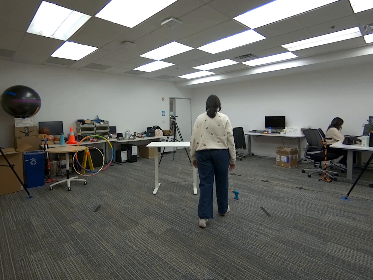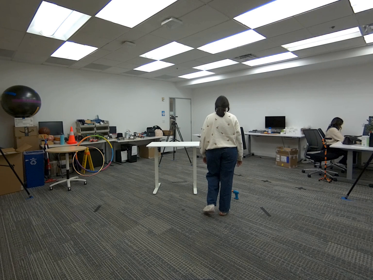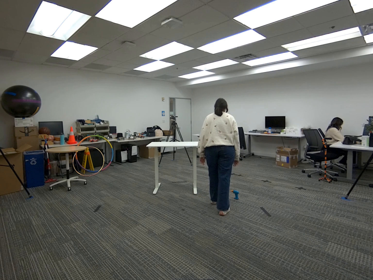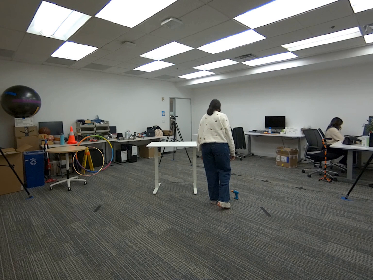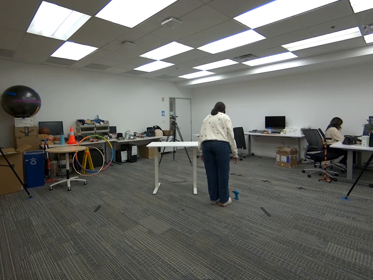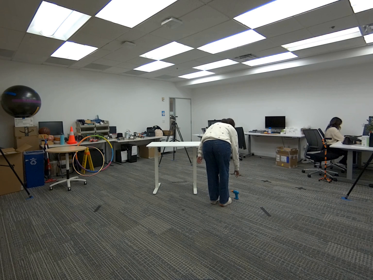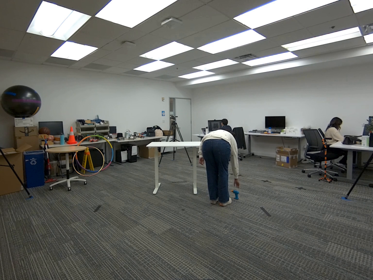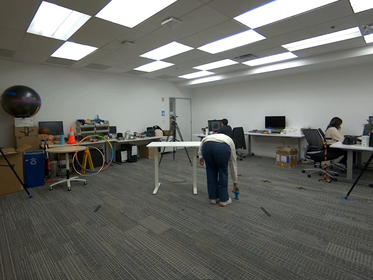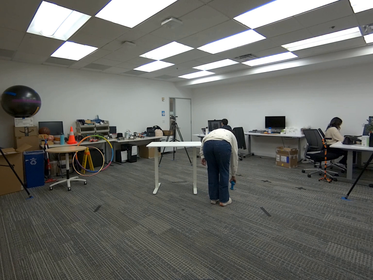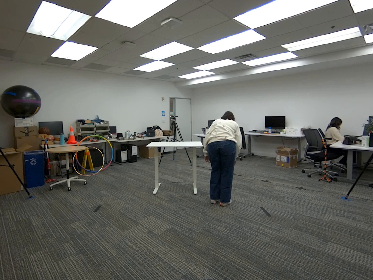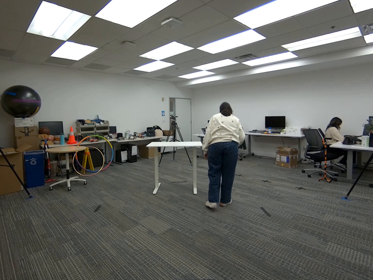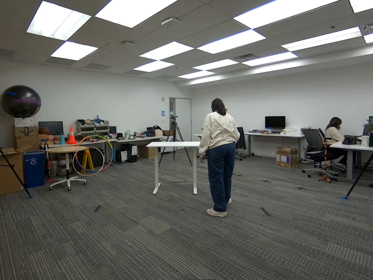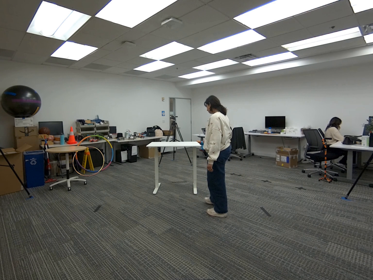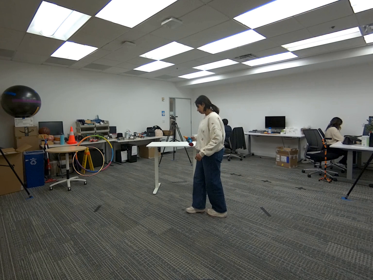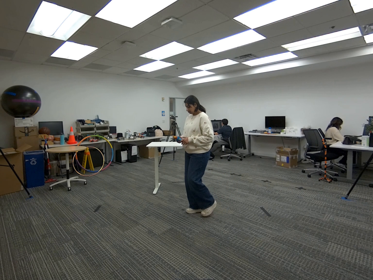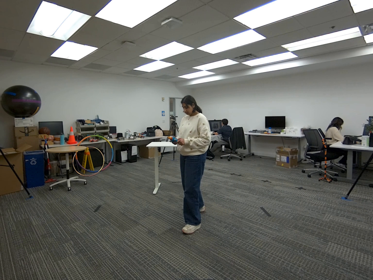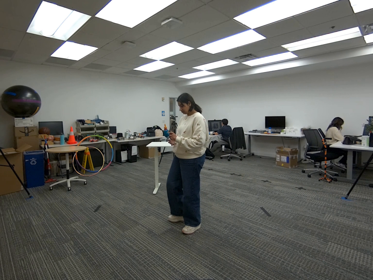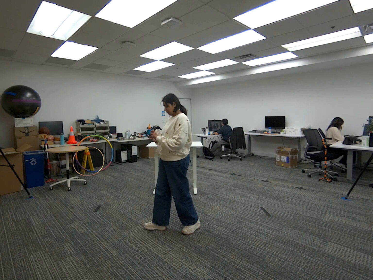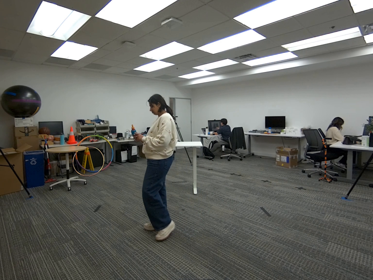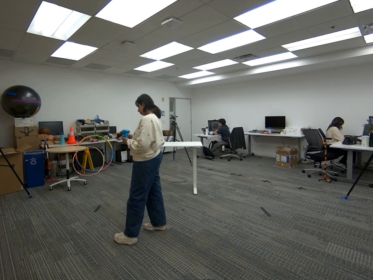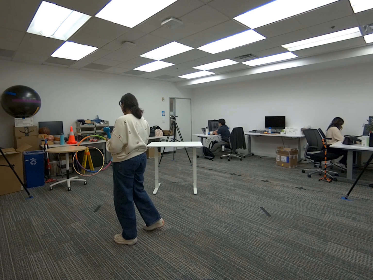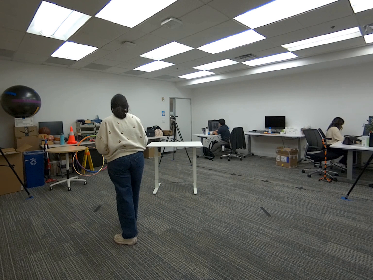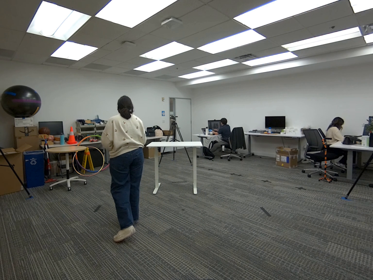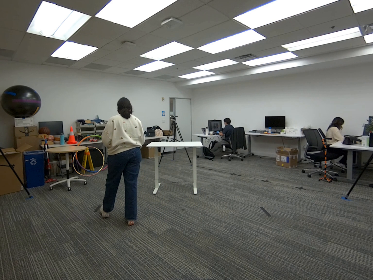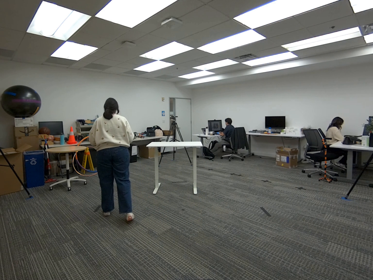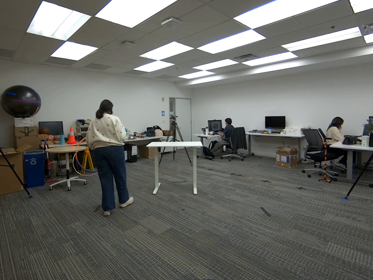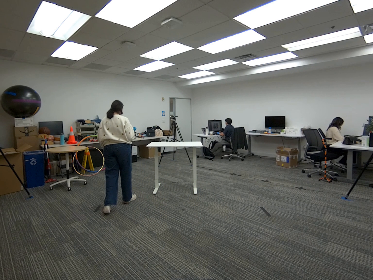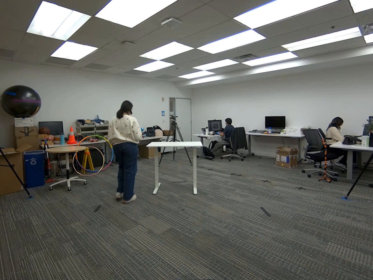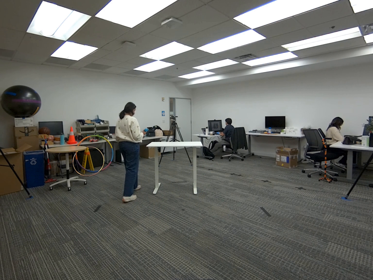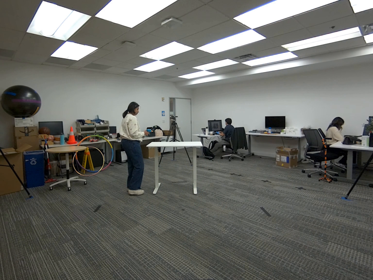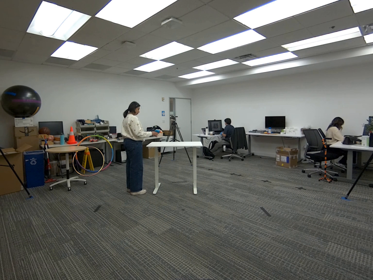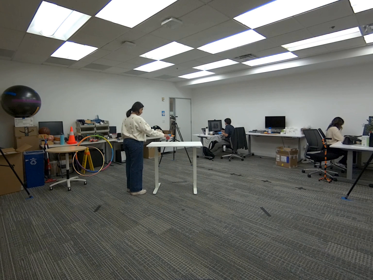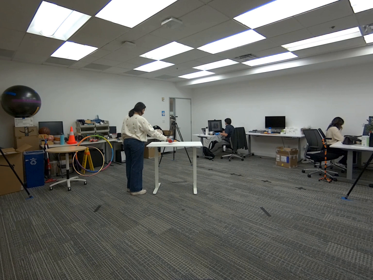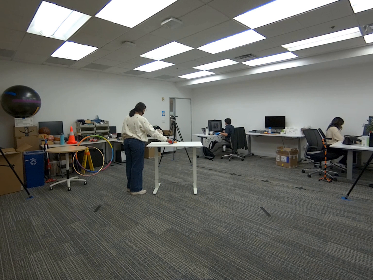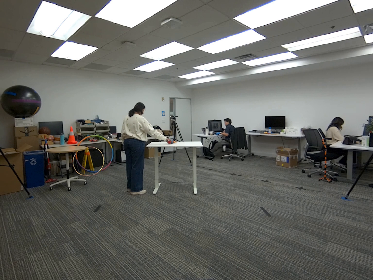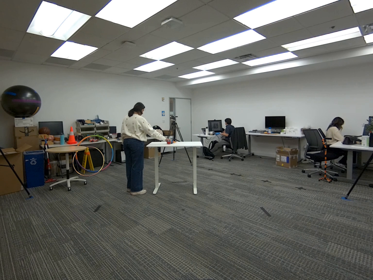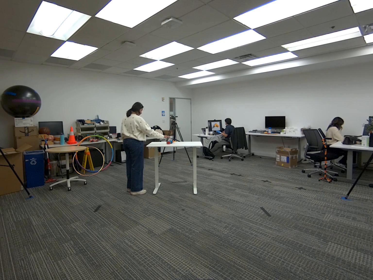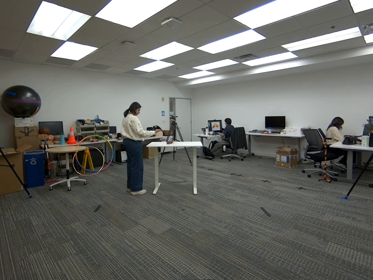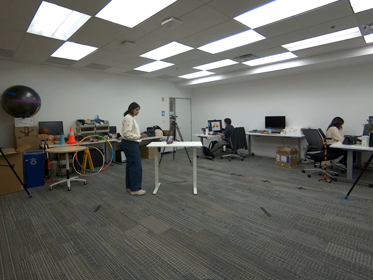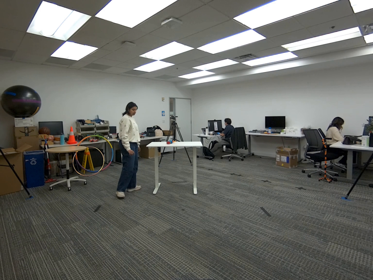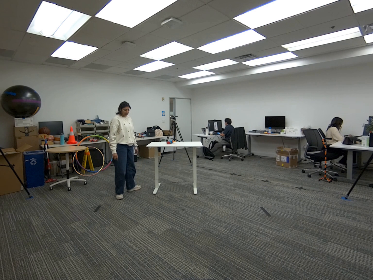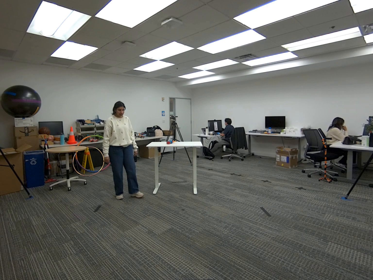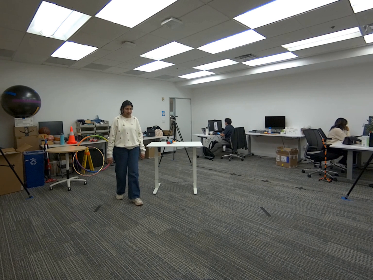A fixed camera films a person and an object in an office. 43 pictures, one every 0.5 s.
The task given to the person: Walk over to the toy drill on the ground and pick up the toy drill and place the toy drill on the white desk.
